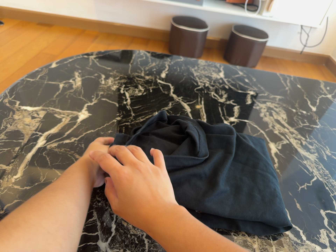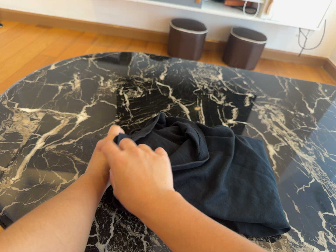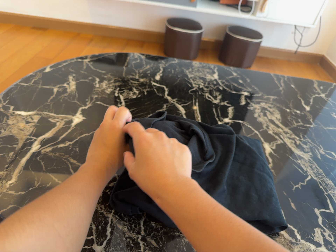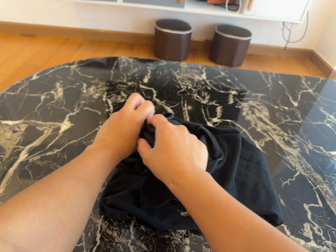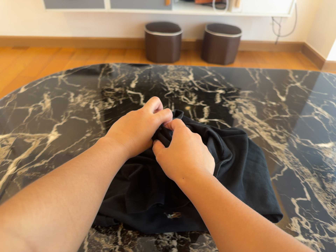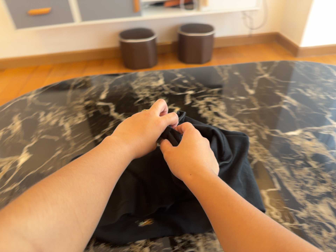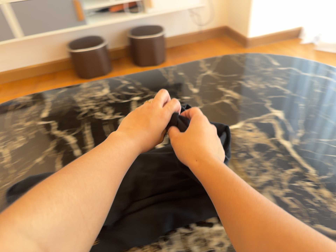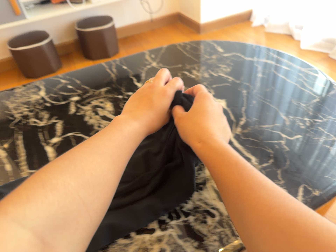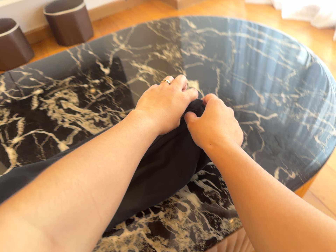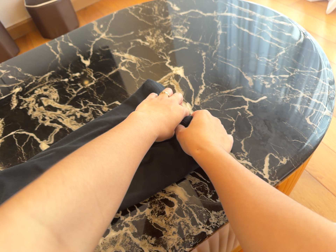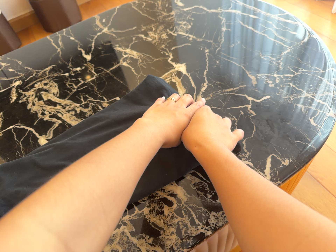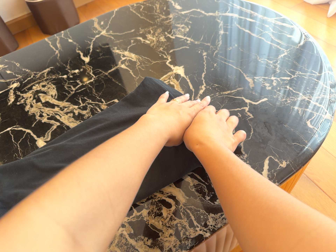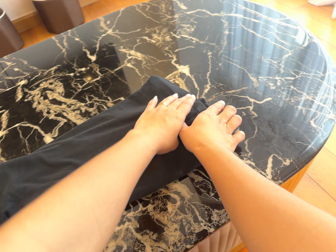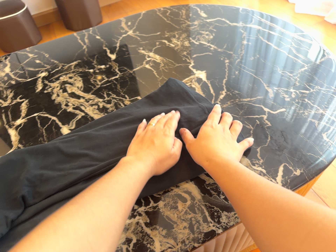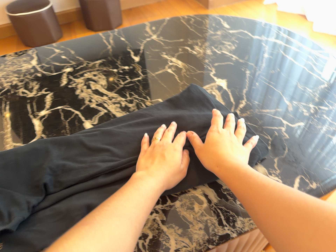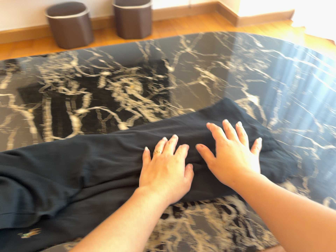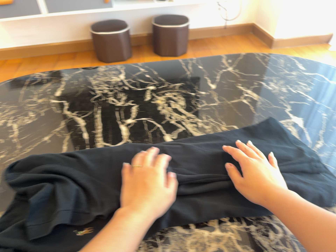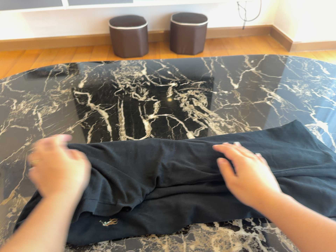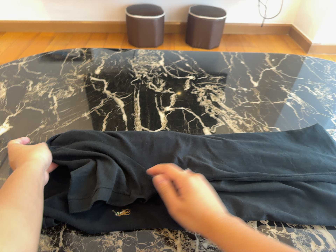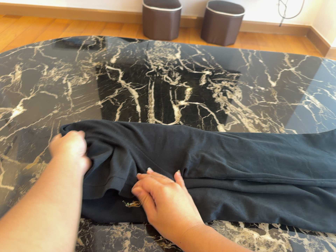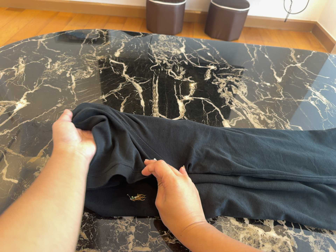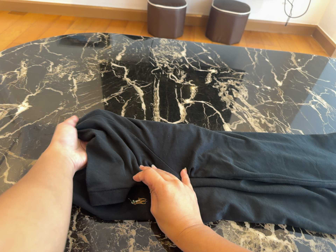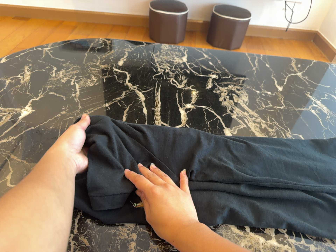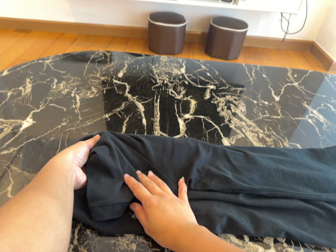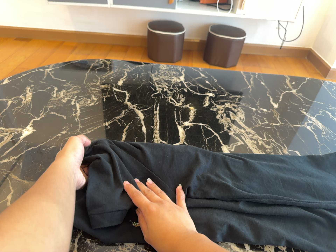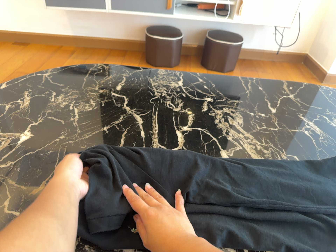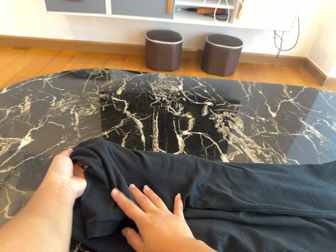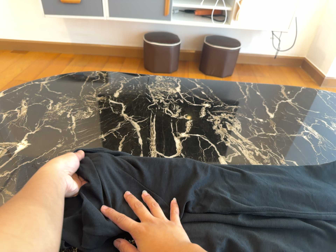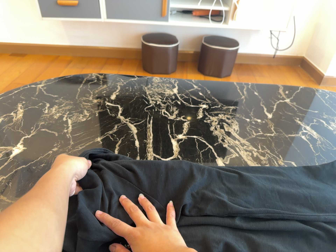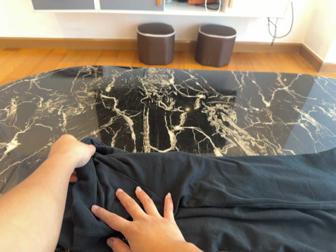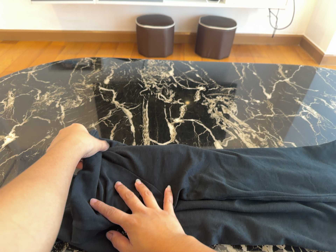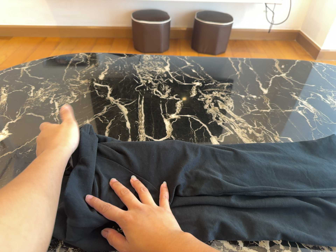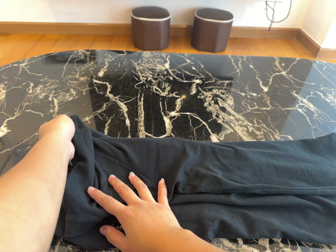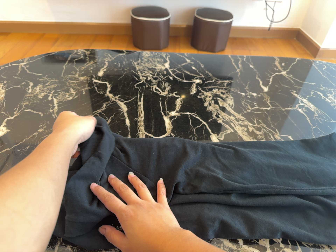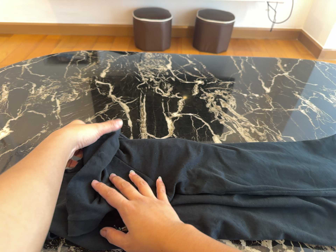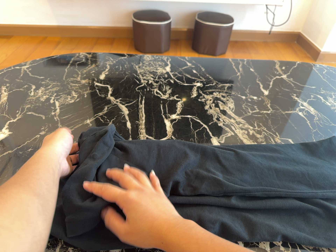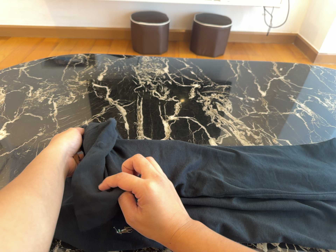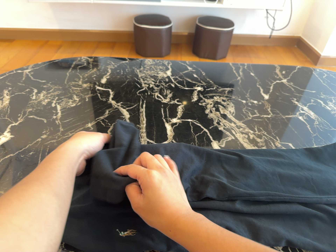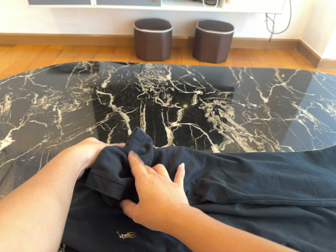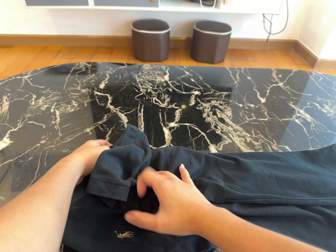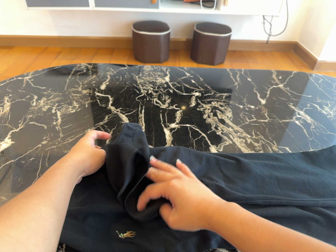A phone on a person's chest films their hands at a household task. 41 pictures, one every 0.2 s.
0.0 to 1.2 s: The camera travels to its right, about 20 cm, so close, fixed things drift to the left. It rolls about its line of sight by about 25 degrees, and the scene rotates counterclockwise.
1.2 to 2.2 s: The camera travels to its right and forward, about 18 cm, so close, fixed things drift to the left. Its aim tips toward the bottom of its view by about 10 degrees. It rolls about its line of sight by about 15 degrees, and the scene rotates counterclockwise.
2.2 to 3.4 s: The scene slides to the right, as the camera pans about 15 degrees to its left. It travels to its left, about 20 cm, so close, fixed things drift to the right. Its aim tips toward the top of its view by about 10 degrees, and the scene shifts downward. It rolls about its line of sight by about 25 degrees, and the scene rotates clockwise.
3.4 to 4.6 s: The camera rolls about its line of sight by about 10 degrees, and the scene rotates clockwise.
4.6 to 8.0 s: The camera shifts only a little, or ends up much as it began.
The film runs backward here.
